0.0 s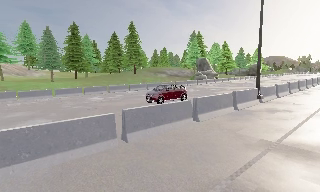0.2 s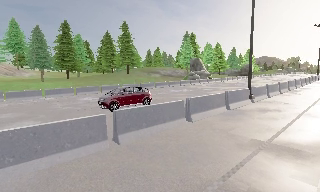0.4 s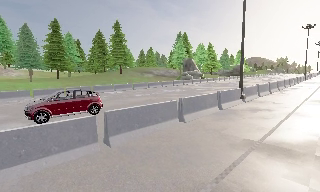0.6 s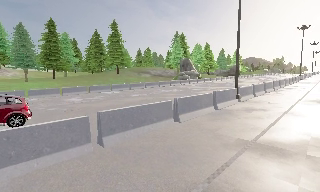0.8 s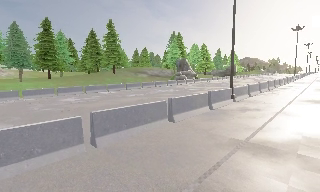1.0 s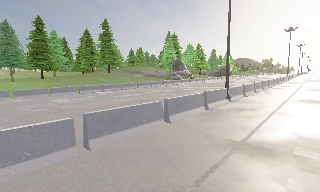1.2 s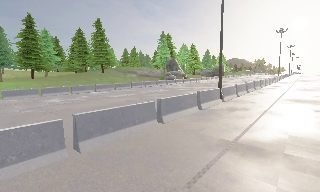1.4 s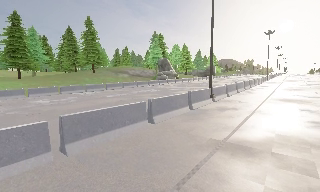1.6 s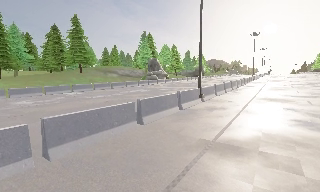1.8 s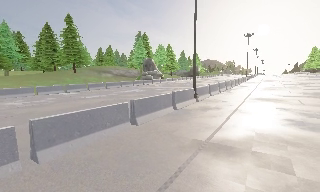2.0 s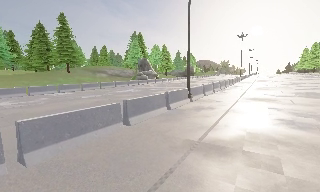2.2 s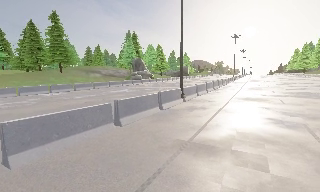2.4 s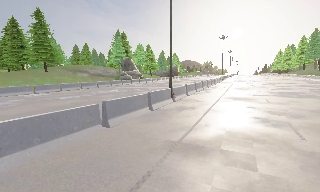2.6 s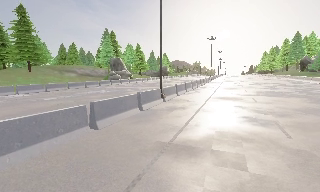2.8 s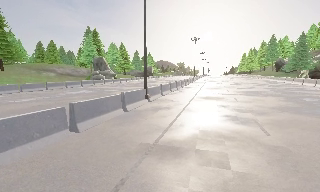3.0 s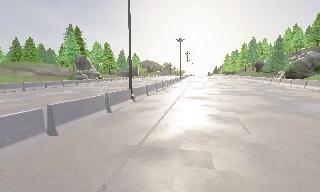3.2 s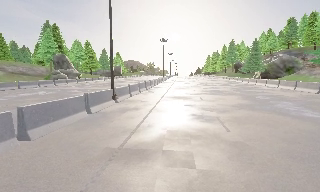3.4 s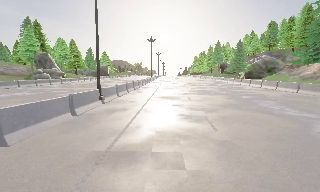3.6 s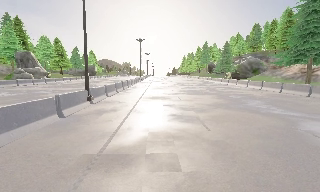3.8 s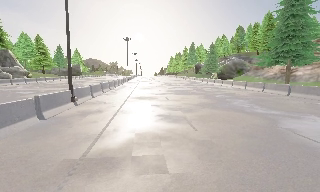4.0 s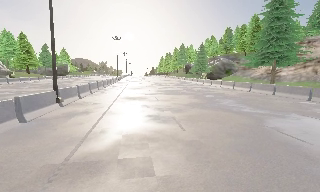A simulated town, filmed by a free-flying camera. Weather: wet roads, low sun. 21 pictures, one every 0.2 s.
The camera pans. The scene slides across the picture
to the left.
The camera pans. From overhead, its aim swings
clockwise.
0.0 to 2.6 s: The scene slides to the left, as the camera pans about 30 degrees to its right. It travels forward and to its right, about 1 m, so what stands in front looms larger.
2.6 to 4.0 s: The camera swings to its right by about 30 degrees, and the scene slides to the left. It travels forward, about 0.5 m.
The film runs forward here.
